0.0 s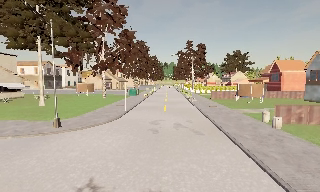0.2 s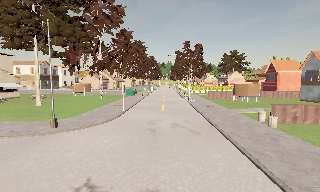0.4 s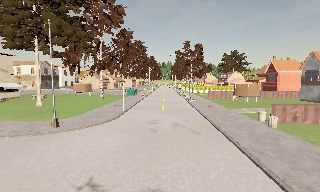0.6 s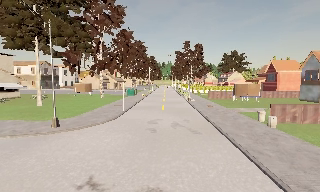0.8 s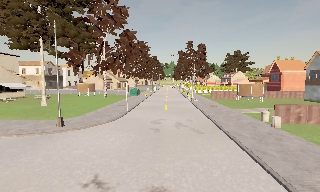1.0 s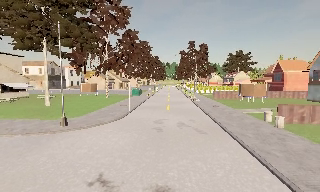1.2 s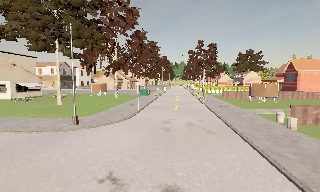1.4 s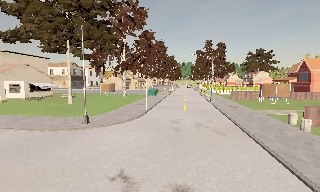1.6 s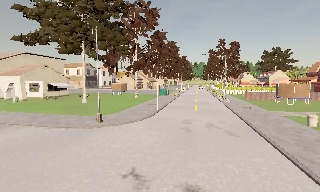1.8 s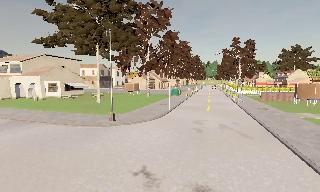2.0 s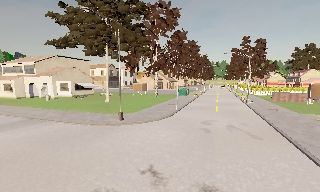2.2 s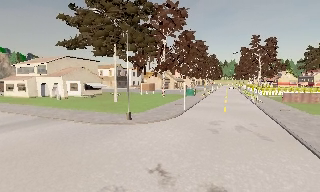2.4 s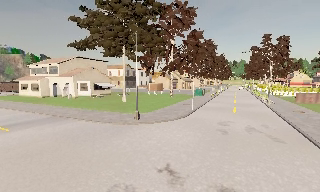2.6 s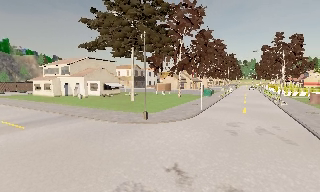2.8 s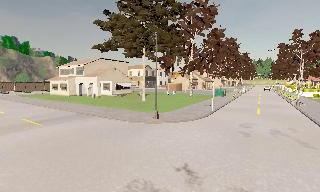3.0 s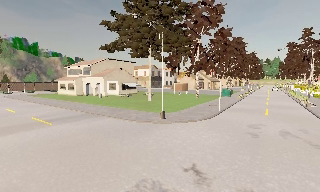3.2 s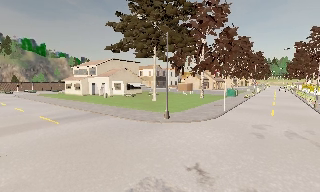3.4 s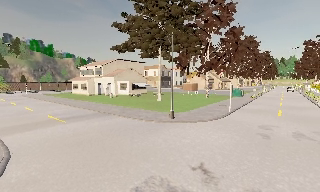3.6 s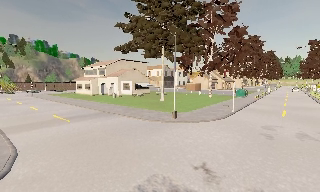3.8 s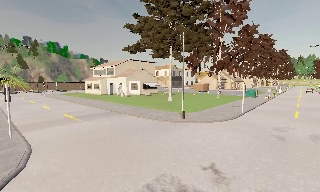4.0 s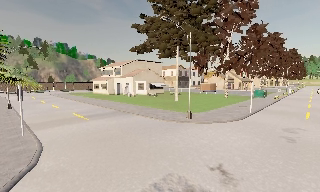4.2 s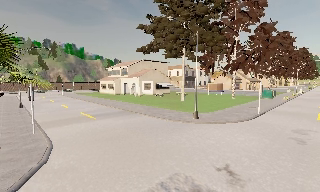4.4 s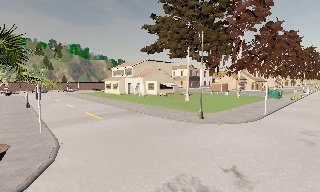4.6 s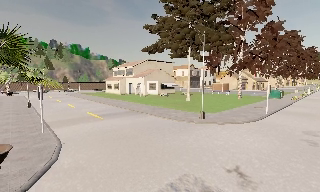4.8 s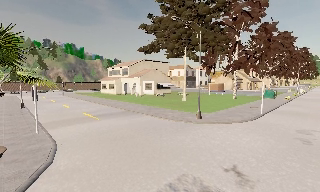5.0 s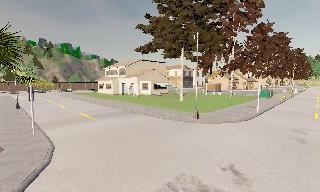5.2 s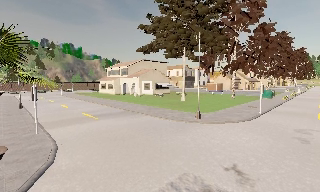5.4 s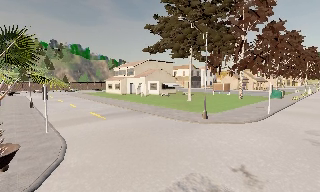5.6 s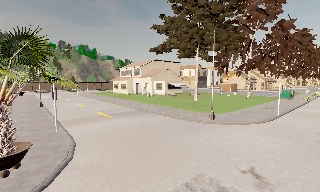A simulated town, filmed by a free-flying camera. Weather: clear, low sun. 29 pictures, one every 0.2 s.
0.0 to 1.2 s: The camera shifts only a little, or ends up much as it began.
1.2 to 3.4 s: The camera pans to its left, which is counterclockwise from overhead, by about 30 degrees. It travels backward, about 0.5 m.
3.4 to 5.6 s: The camera swings to its left by about 10 degrees, and the scene slides to the right. It travels to its left, about 0.5 m, so close, fixed things drift to the right.
The film runs backward here.
